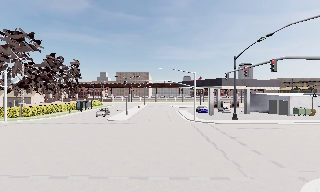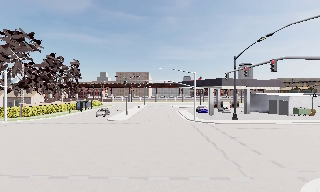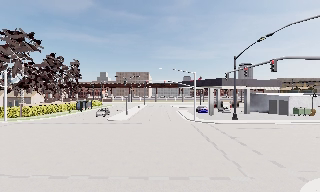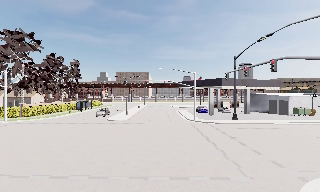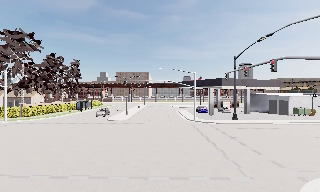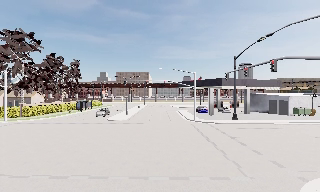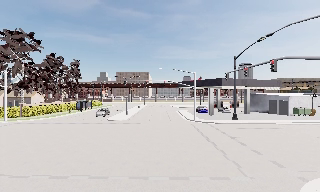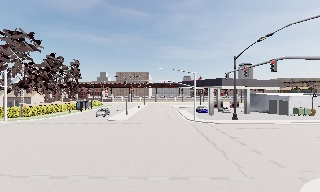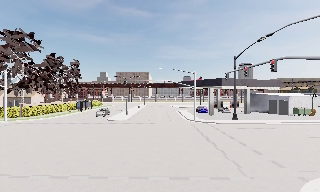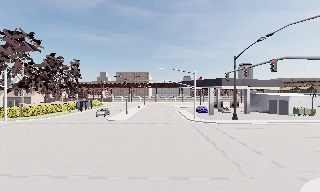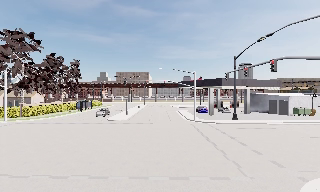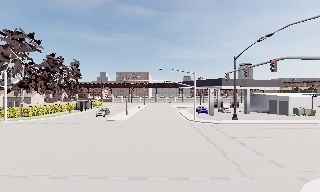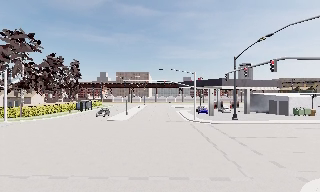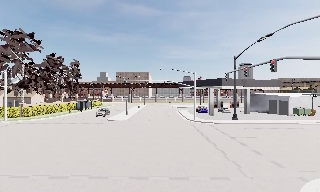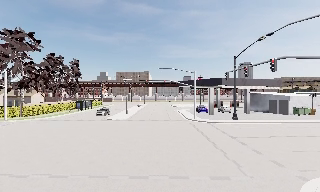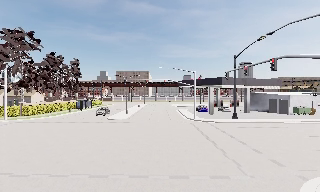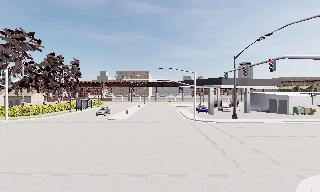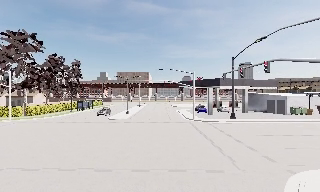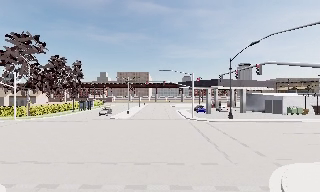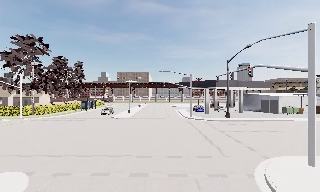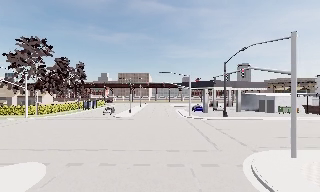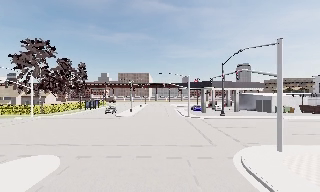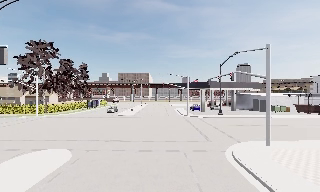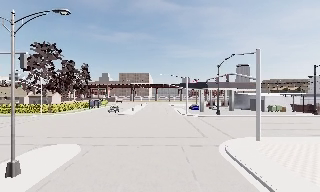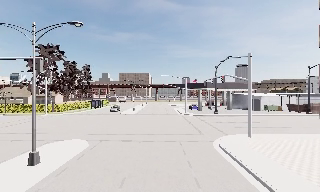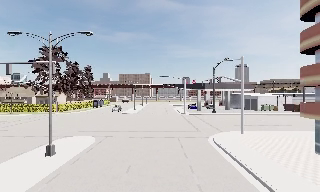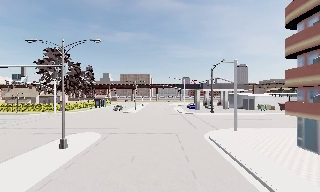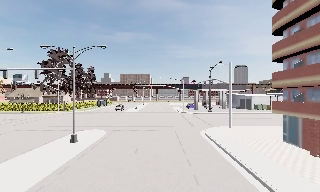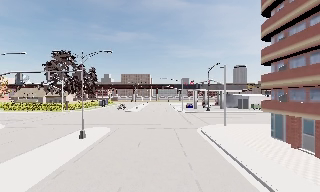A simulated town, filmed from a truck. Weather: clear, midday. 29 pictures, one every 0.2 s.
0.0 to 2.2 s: The camera keeps its place and its aim.
2.2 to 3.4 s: The camera travels backward, about 0.5 m, so what stands in front gets smaller. It gains speed.
3.4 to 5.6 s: The camera travels backward, about 14 m, so what stands in front gets smaller.
The film runs backward here.
